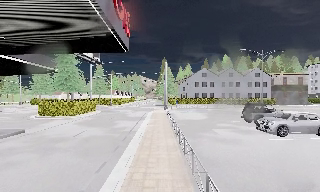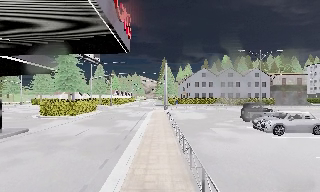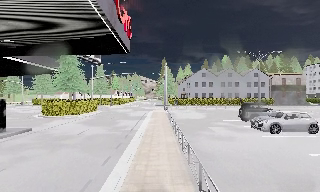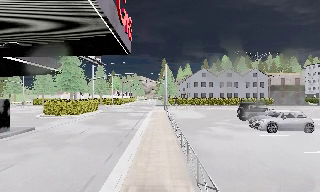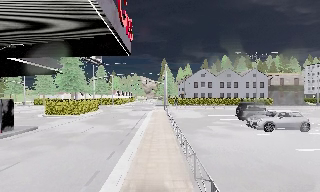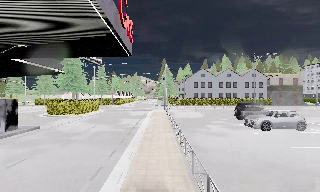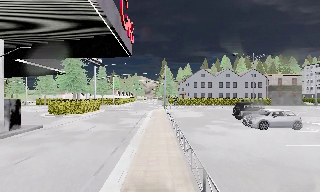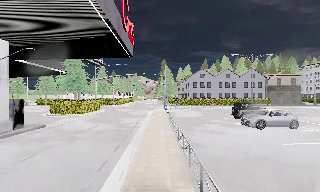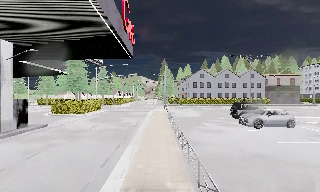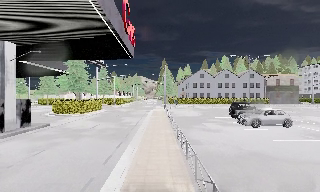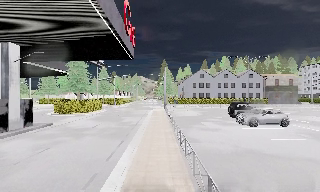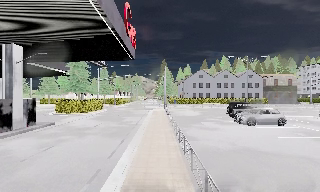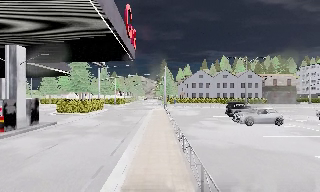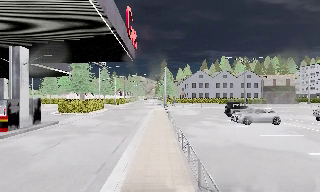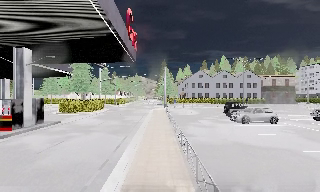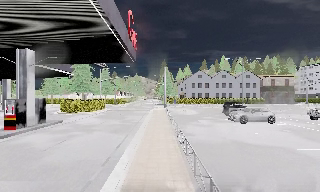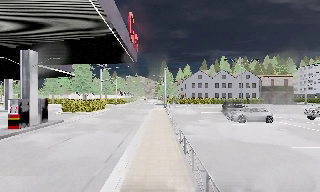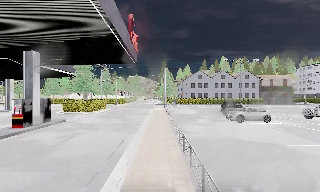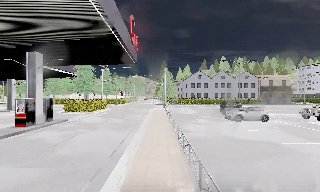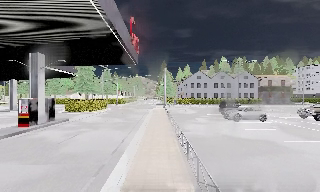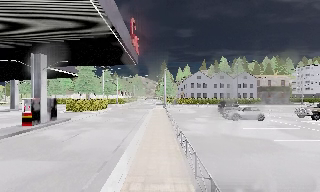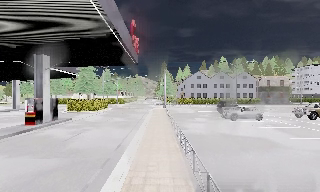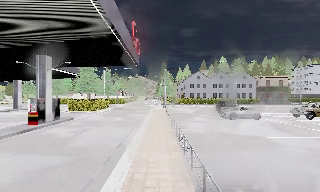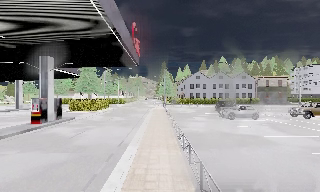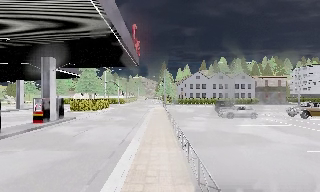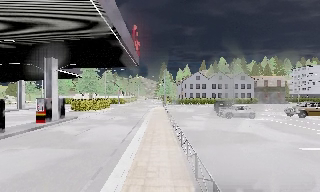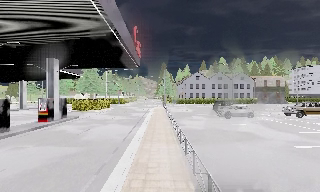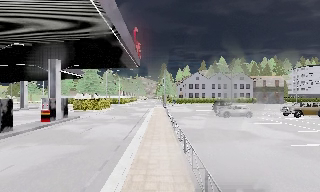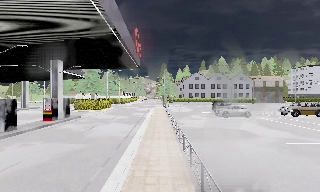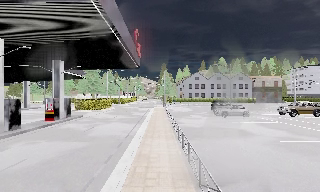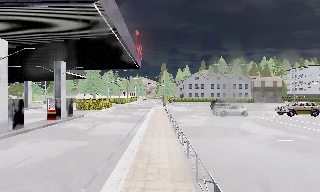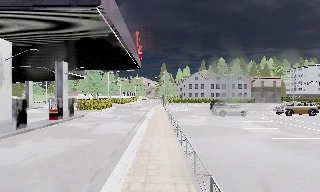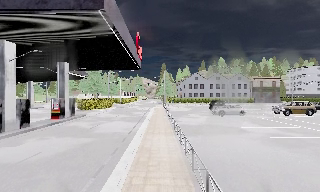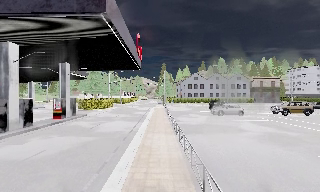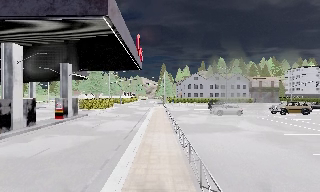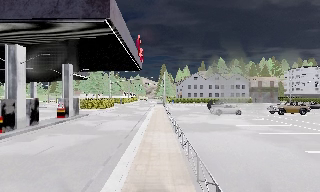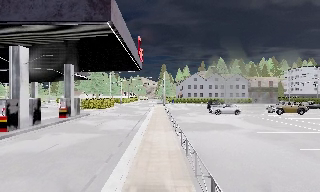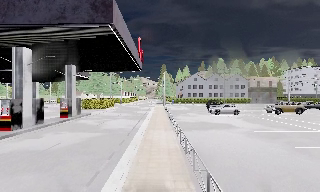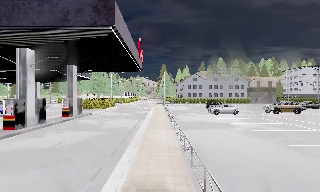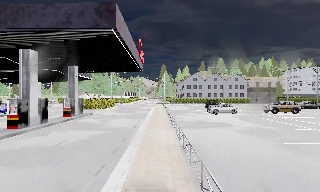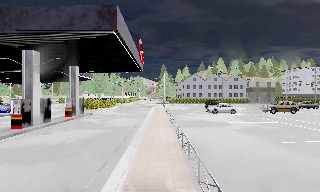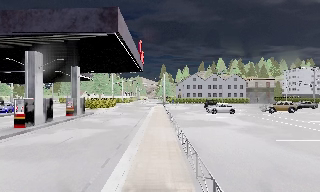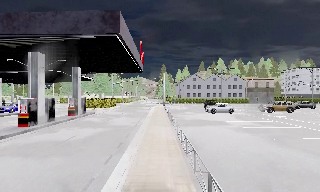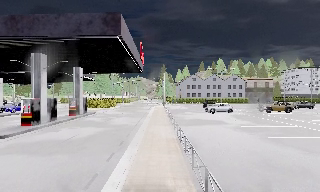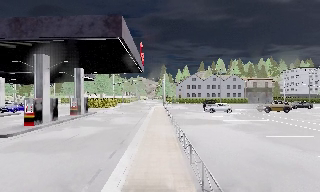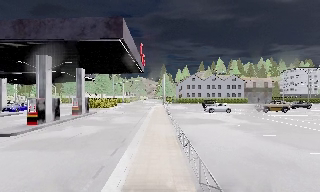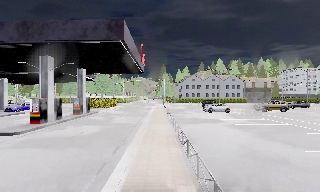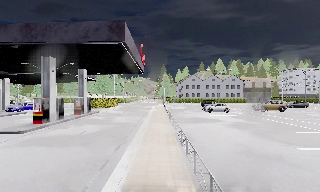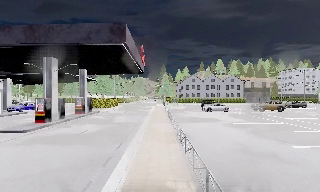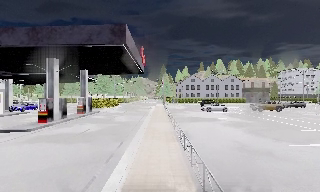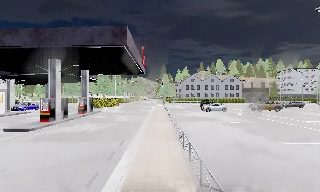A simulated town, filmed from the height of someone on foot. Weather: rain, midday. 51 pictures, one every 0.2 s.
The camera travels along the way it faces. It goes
backward.
0.0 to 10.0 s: The camera travels backward, about 15 m, so what stands in front gets smaller.
The film runs backward here.
